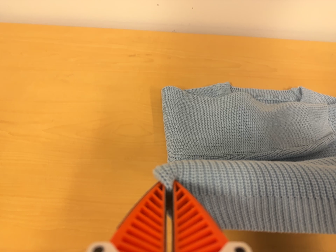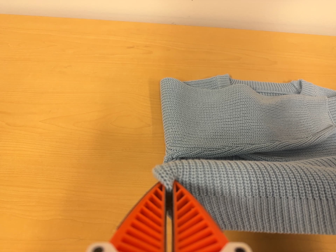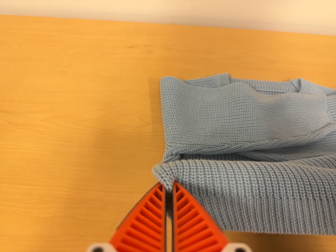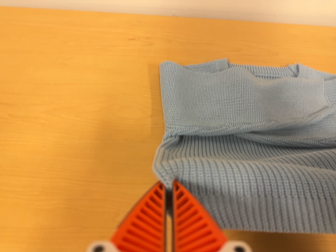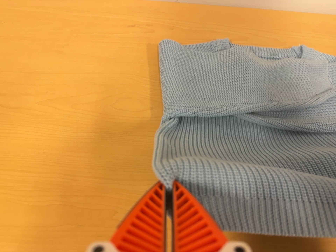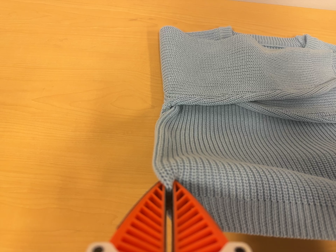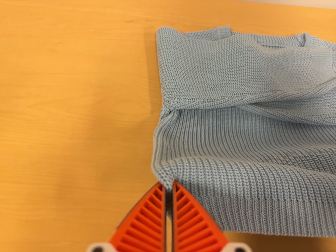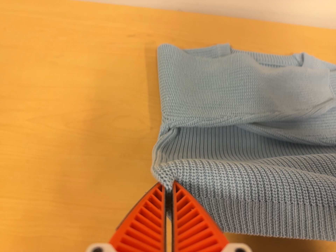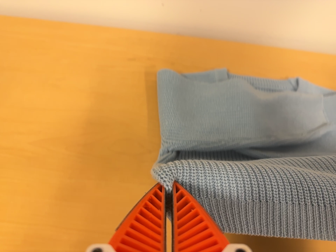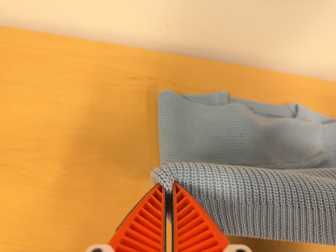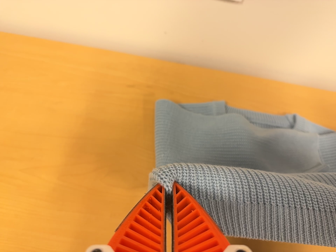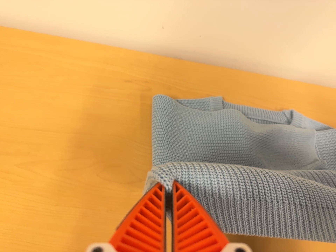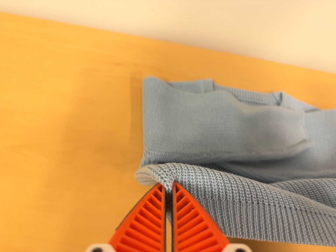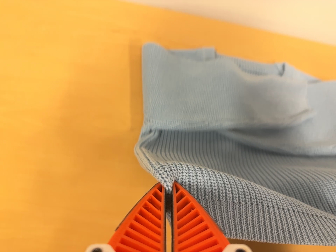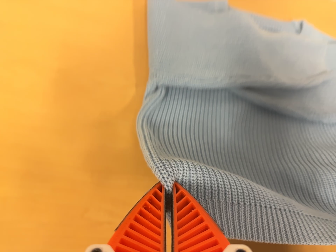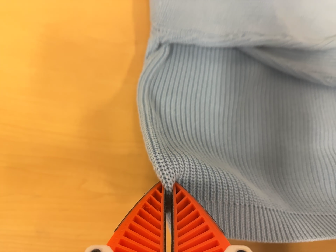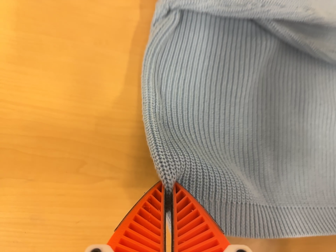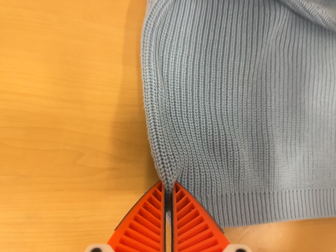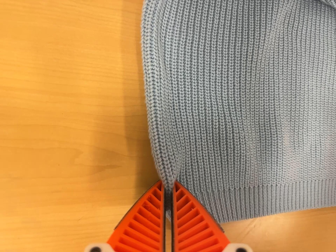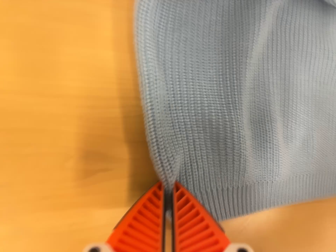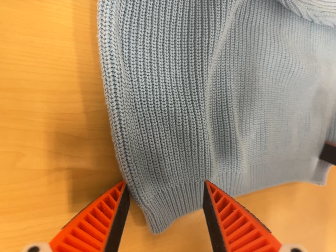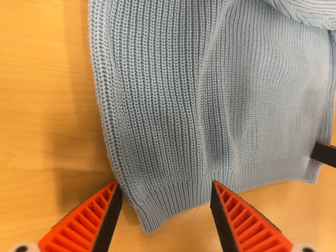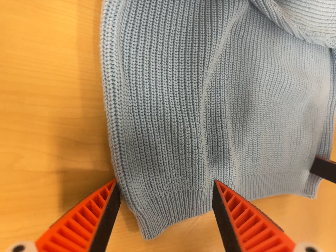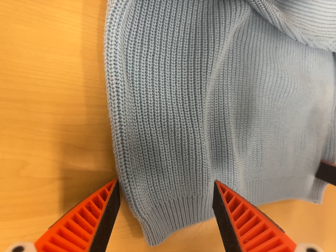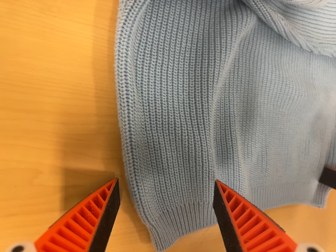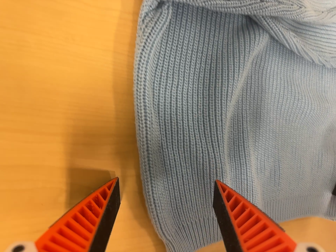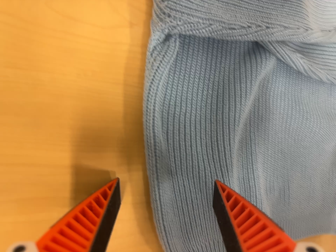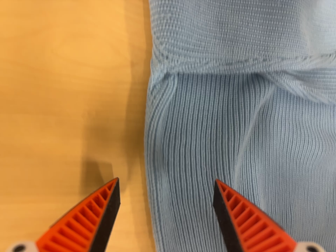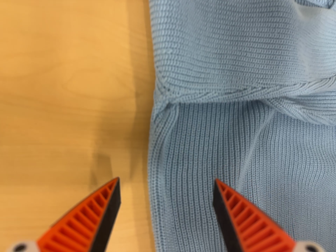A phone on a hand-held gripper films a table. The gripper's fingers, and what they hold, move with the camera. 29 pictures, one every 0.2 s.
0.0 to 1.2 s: The camera travels forward, about 5 cm, so what stands in front looms larger.
1.2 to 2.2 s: The camera travels toward the top of its view, about 8 cm, so close, fixed things drift downward.
2.2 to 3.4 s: The camera travels forward, toward the bottom of its view and to its left, about 14 cm. Its aim tips toward the bottom of its view by about 30 degrees, and the scene shifts upward.
3.4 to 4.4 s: The camera swings to its right by about 15 degrees, and the scene slides to the left.
4.4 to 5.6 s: The camera swings to its left by about 10 degrees, and the scene slides to the right. It travels toward the top of its view and backward, about 10 cm, so close, fixed things drift downward.
The film runs backward here.
